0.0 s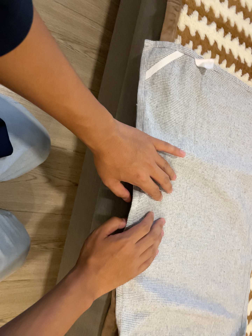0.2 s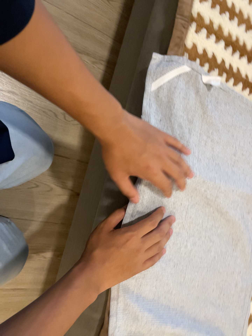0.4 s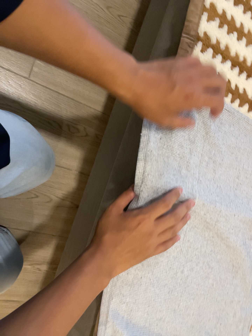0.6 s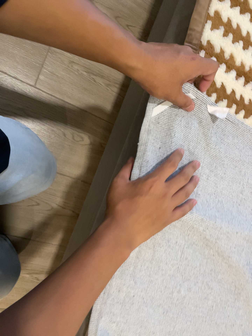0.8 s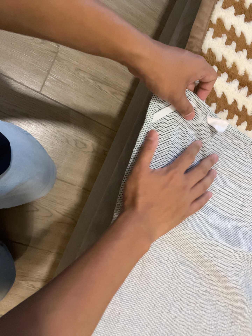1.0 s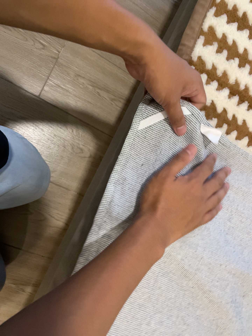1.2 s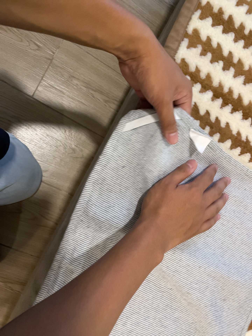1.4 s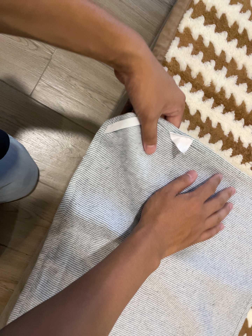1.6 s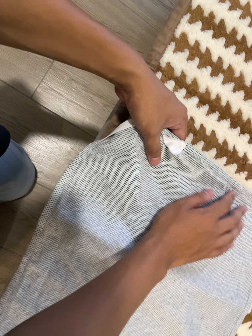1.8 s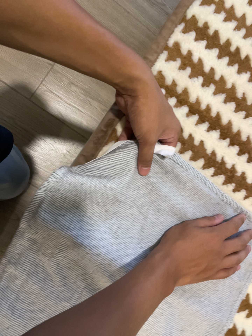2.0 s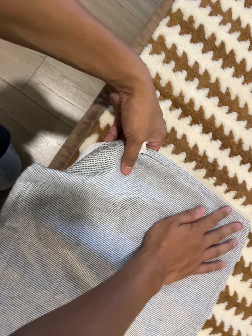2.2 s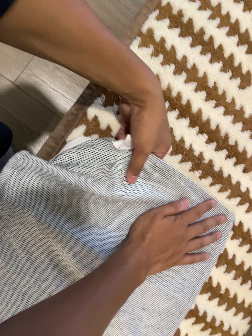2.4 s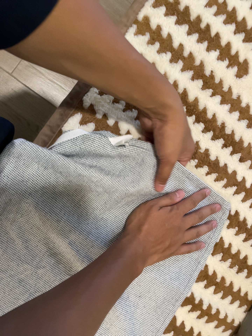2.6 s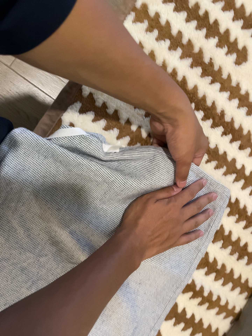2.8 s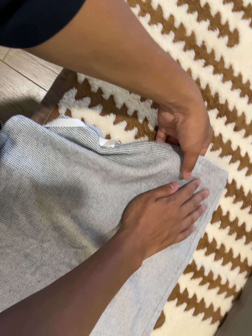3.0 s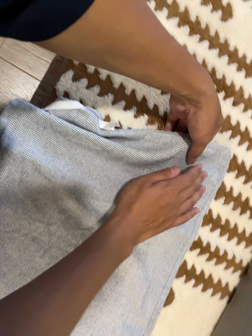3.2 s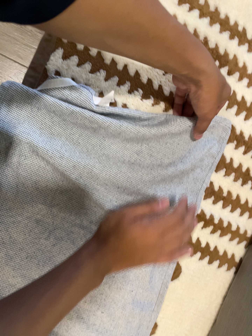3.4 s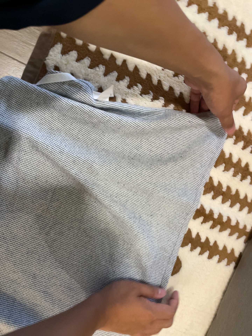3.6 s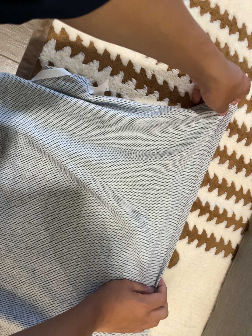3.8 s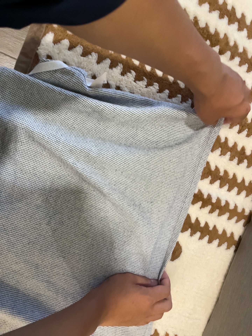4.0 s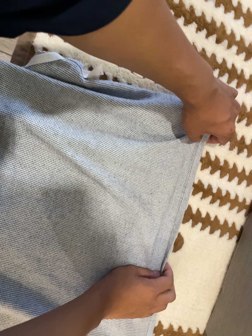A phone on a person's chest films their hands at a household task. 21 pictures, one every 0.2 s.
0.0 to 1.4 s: The camera pans to its left by about 15 degrees. It travels to its right, about 20 cm. Its aim tips toward the top of its view by about 10 degrees, and the scene shifts downward. It rolls about its line of sight by about 15 degrees, and the scene rotates clockwise.
1.4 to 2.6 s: The camera travels to its right, about 12 cm, so close, fixed things drift to the left.
2.6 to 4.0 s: The camera travels toward the bottom of its view, about 10 cm, so close, fixed things drift upward. It rolls about its line of sight by about 15 degrees, and the scene rotates counterclockwise.
The film runs backward here.
